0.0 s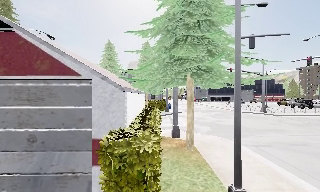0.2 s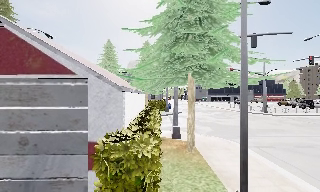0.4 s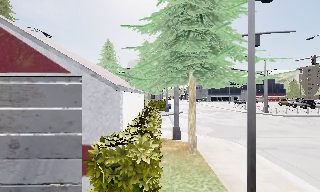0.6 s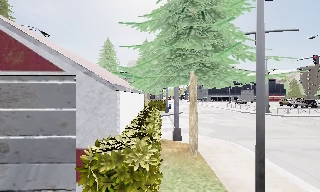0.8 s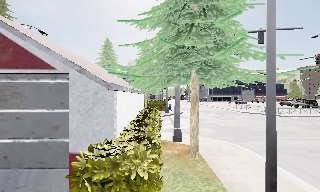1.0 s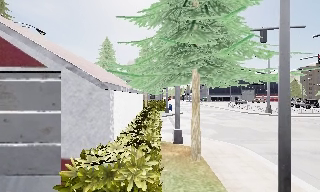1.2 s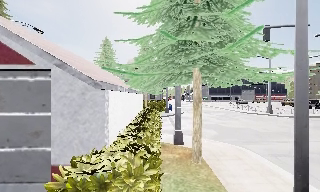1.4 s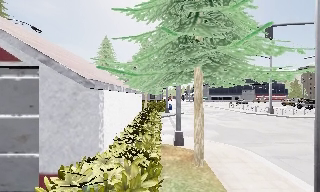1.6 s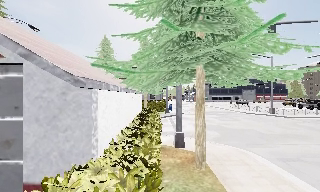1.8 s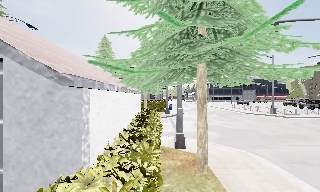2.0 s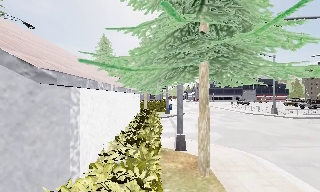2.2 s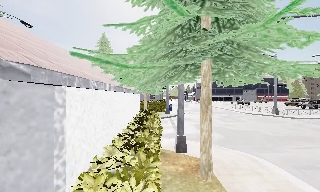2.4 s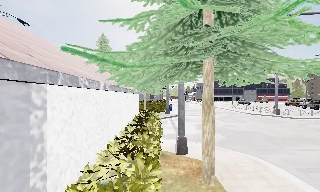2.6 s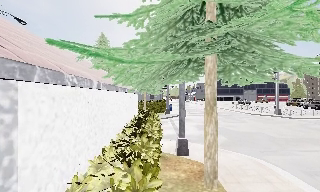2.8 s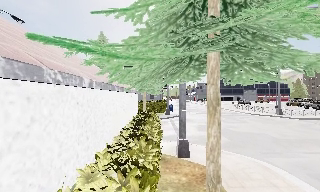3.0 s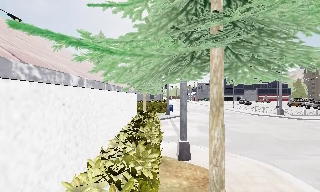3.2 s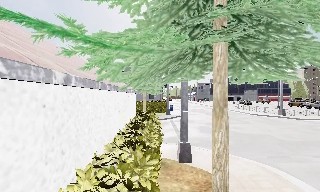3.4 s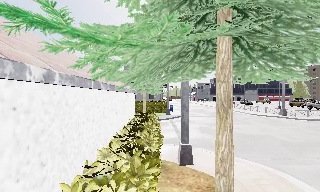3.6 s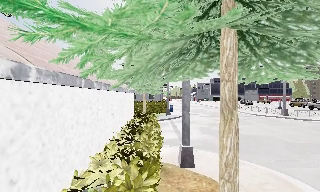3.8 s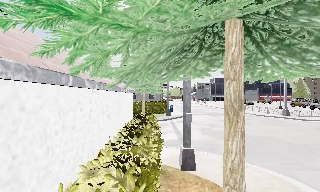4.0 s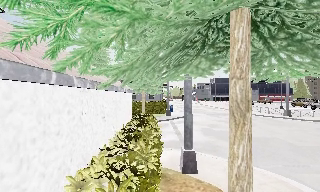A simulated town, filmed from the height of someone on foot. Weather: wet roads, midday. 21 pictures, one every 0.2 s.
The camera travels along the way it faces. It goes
forward.
0.0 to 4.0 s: The camera travels forward, about 4.5 m, so what stands in front looms larger.
The film runs forward here.
